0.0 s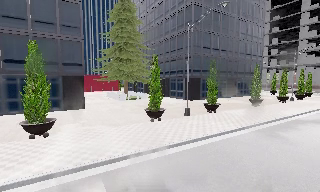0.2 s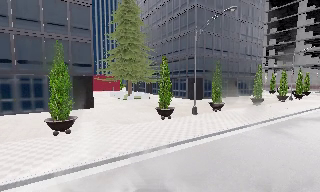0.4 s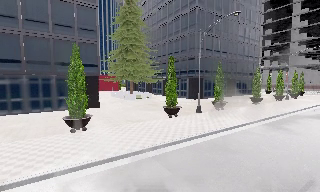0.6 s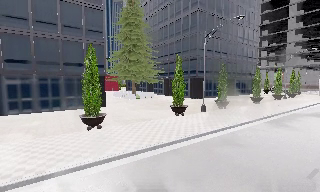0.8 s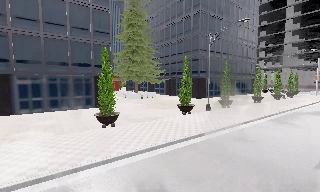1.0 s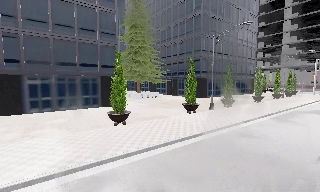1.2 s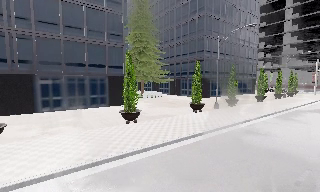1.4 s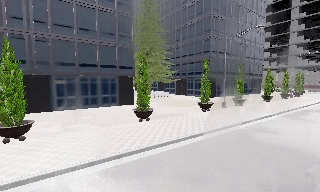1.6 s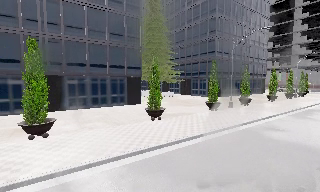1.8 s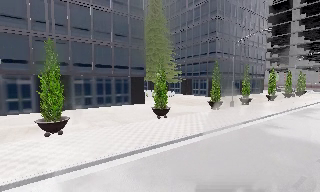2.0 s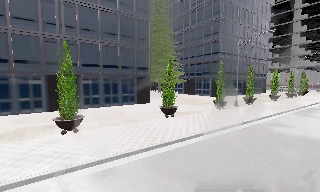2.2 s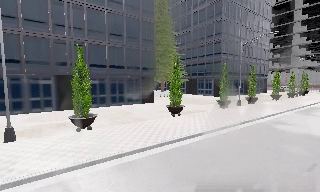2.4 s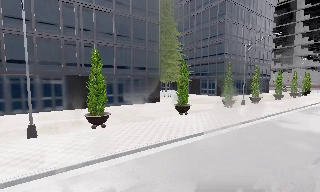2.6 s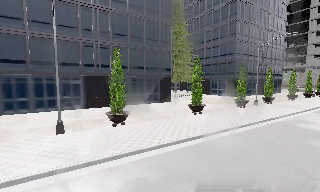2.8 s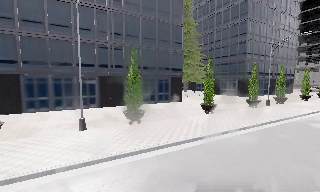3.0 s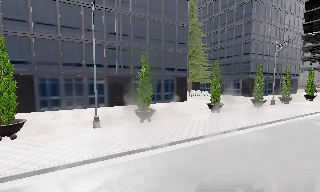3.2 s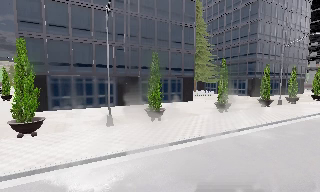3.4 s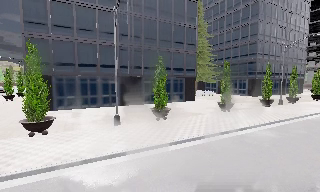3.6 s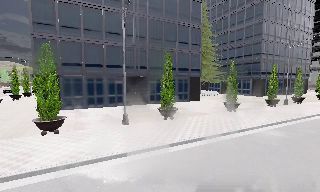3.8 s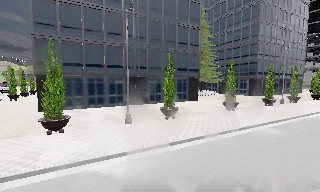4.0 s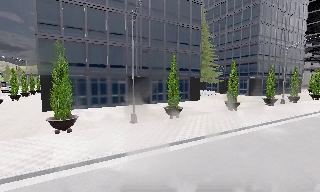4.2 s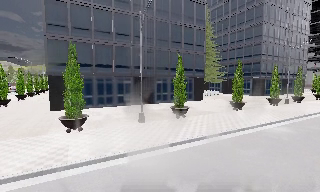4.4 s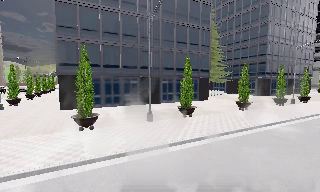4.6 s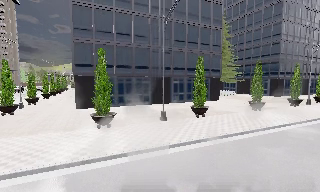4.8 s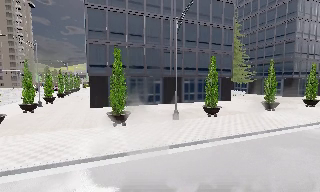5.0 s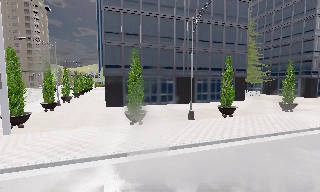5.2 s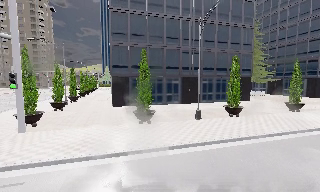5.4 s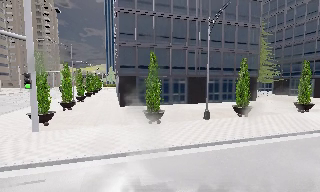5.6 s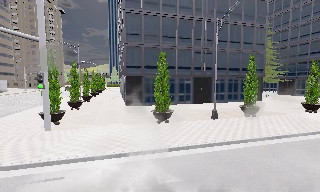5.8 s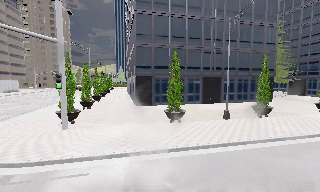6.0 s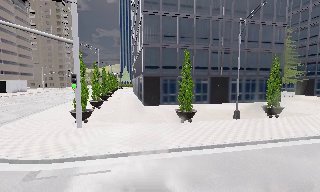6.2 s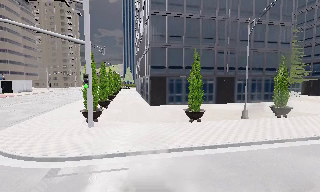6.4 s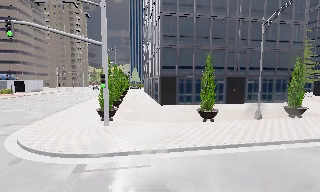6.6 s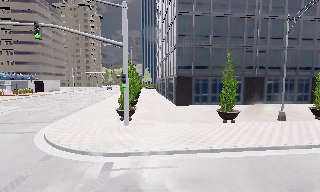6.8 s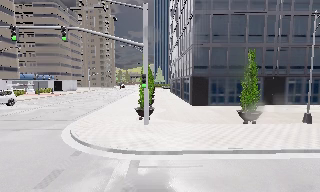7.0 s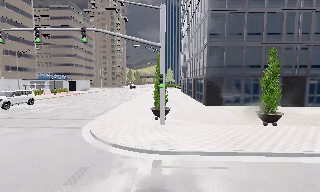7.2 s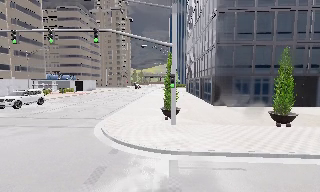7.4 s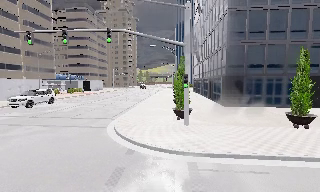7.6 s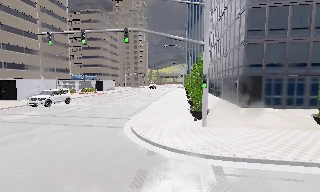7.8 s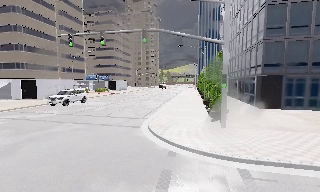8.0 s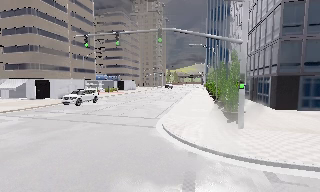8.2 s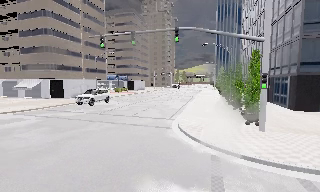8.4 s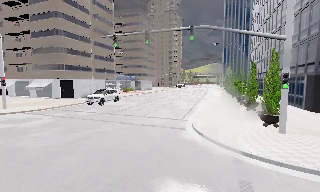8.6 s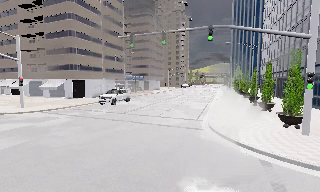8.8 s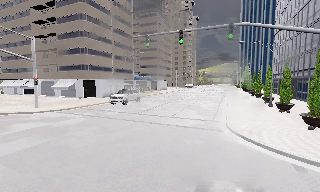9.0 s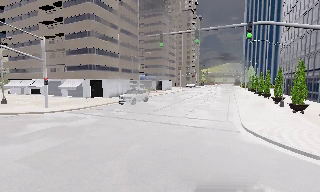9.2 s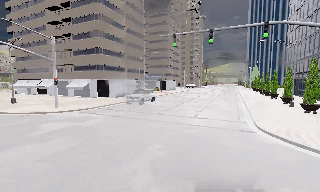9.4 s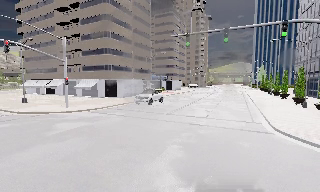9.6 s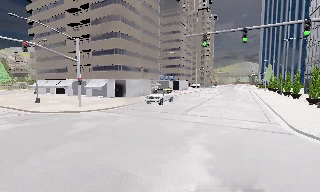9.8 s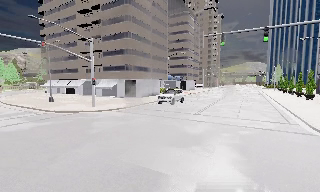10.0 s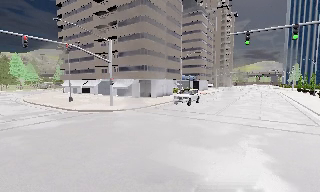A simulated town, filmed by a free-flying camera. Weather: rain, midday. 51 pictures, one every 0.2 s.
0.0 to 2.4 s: The camera travels to its left and backward, about 10 m, so close, fixed things drift to the right.
2.4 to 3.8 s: The camera travels to its left and backward, about 4 m, so close, fixed things drift to the right. It loses speed.
3.8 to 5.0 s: The camera pans to its left, which is counterclockwise from overhead, by about 10 degrees. It travels to its left and backward, about 2.5 m, so close, fixed things drift to the right.
5.0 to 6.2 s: The camera travels to its left, about 3 m, so close, fixed things drift to the right.
6.2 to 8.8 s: The camera swings to its left by about 35 degrees, and the scene slides to the right. It travels to its left, about 7 m, so close, fixed things drift to the right.
8.8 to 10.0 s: The camera travels to its left, about 5 m, so close, fixed things drift to the right.
The film runs forward here.
